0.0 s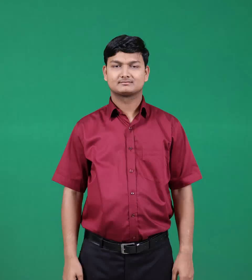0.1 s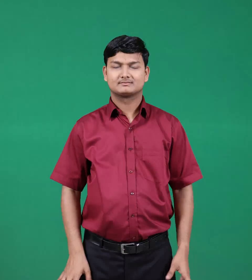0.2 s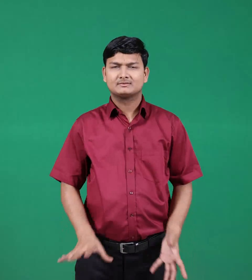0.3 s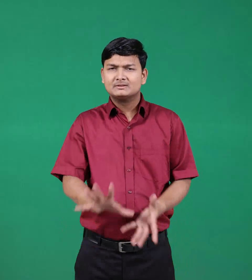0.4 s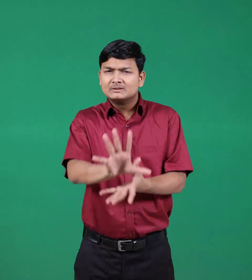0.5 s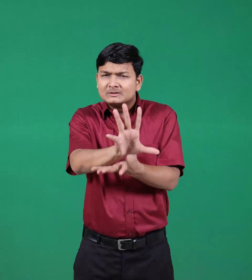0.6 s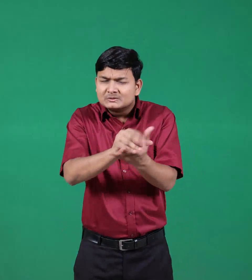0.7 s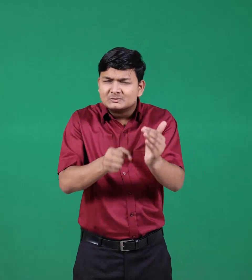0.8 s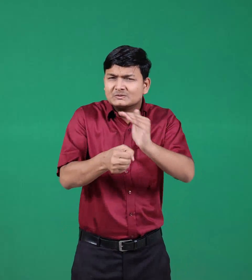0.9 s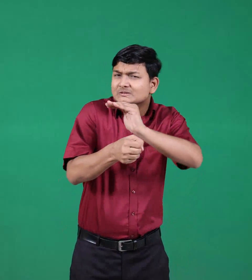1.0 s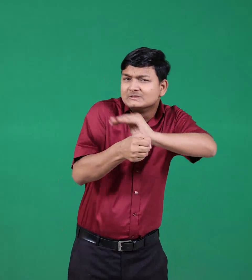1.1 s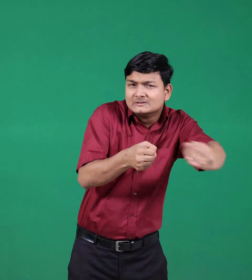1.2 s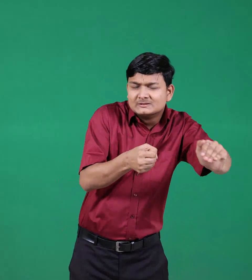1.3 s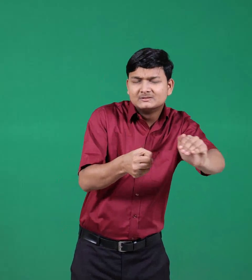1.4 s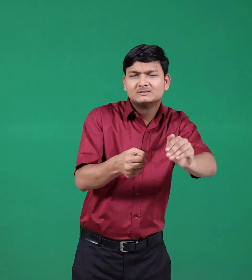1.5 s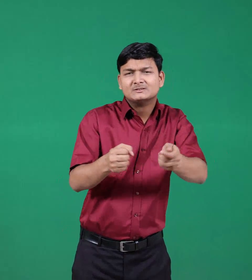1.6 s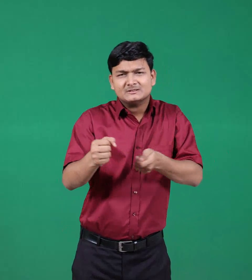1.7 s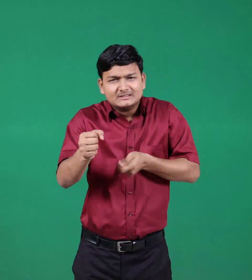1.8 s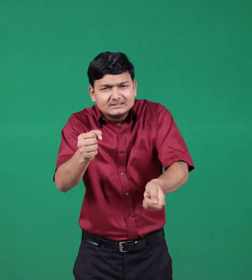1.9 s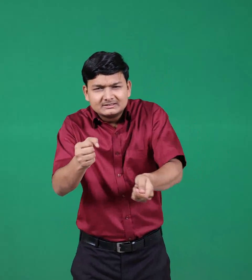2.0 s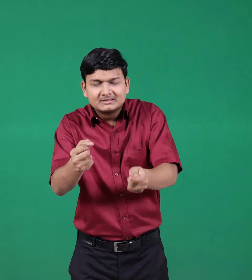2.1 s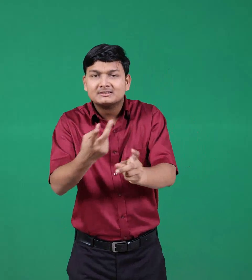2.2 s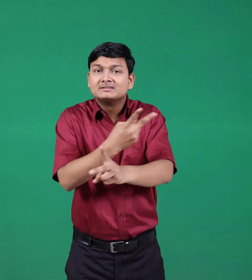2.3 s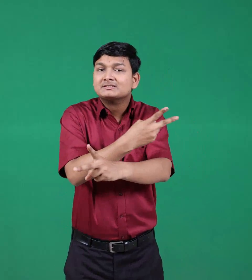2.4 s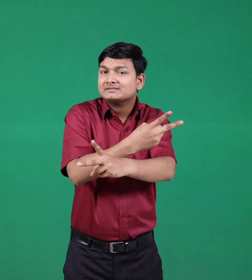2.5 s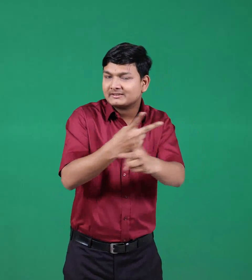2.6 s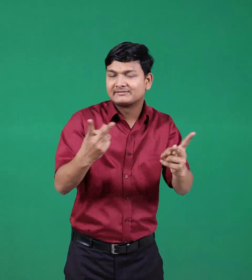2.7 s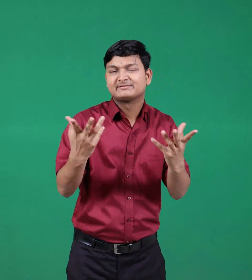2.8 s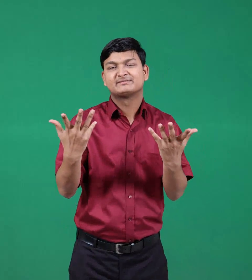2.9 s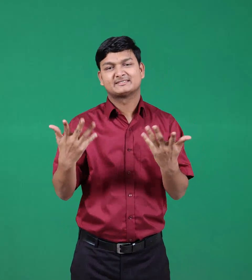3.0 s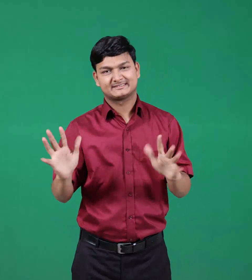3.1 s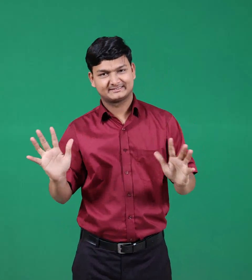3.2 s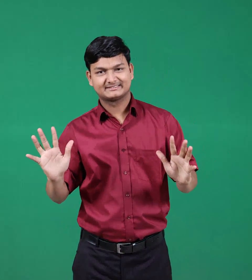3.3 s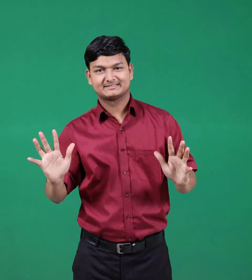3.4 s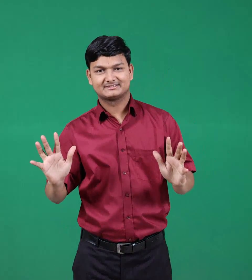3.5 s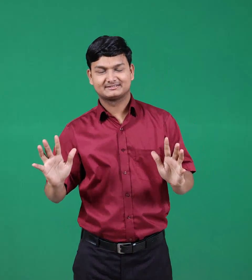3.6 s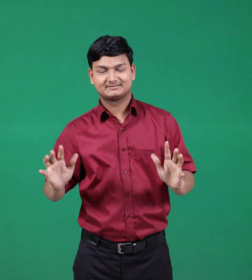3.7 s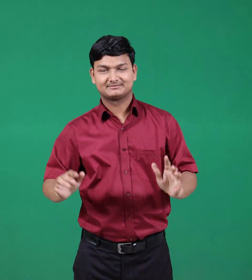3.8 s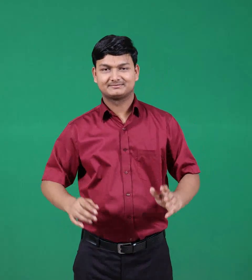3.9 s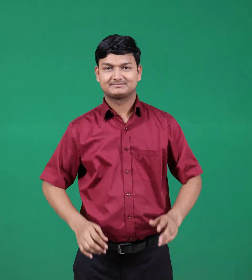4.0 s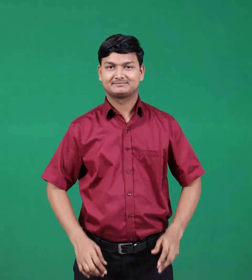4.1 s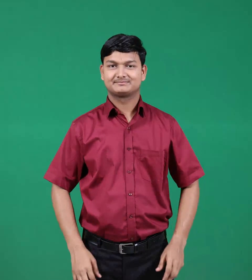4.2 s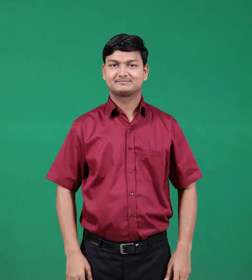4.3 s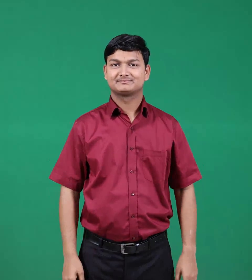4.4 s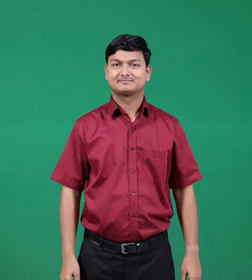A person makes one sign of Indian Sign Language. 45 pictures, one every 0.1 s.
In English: murdered
